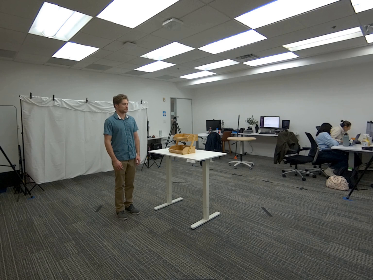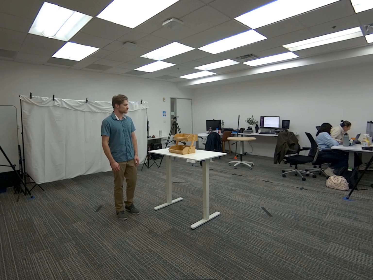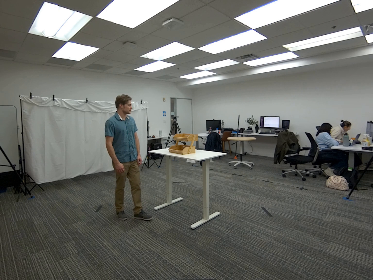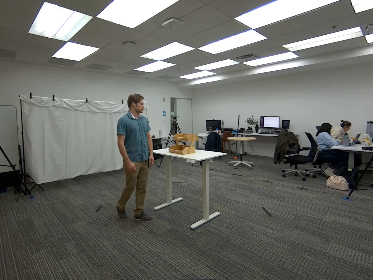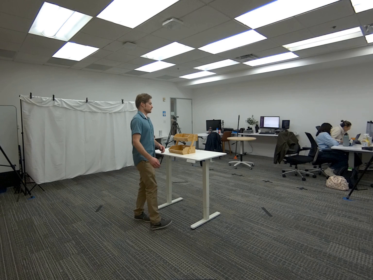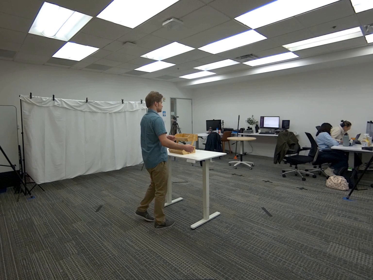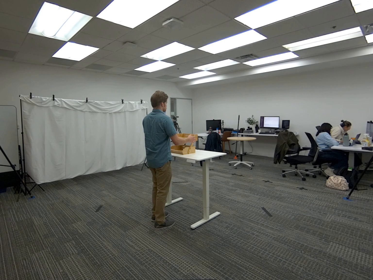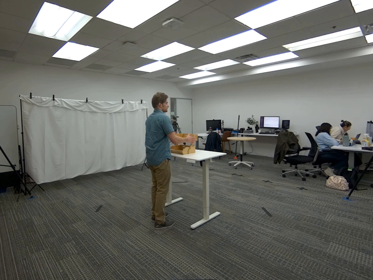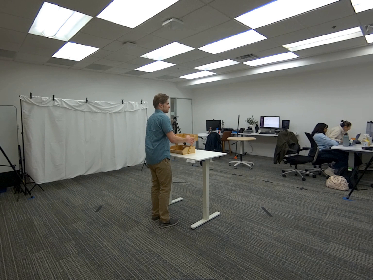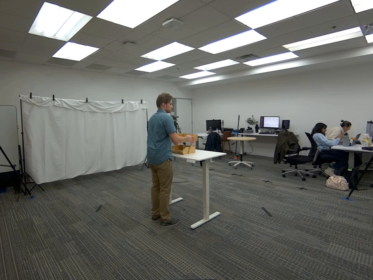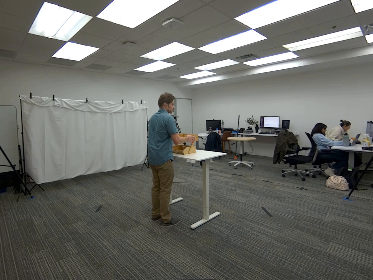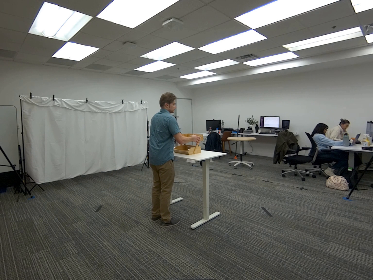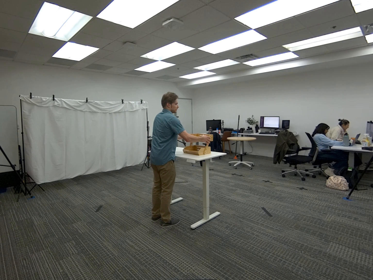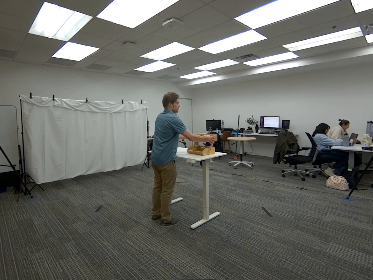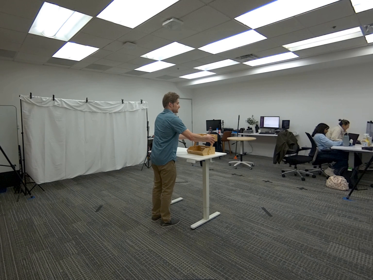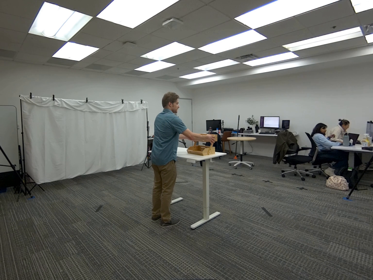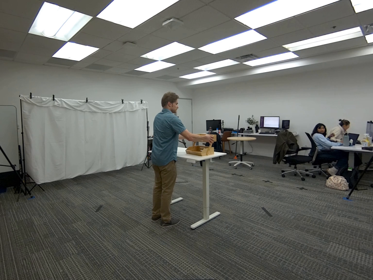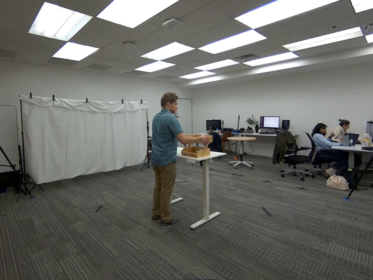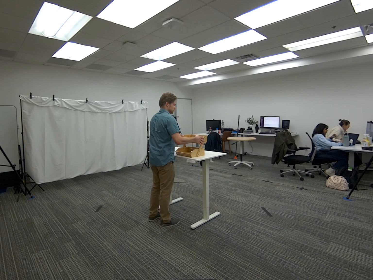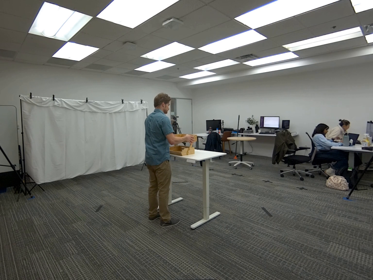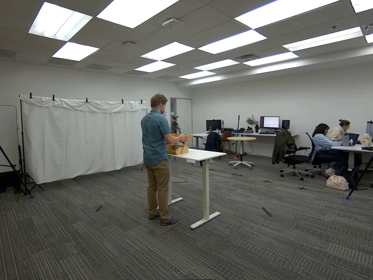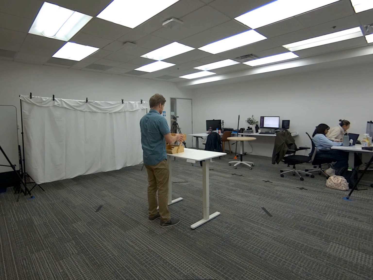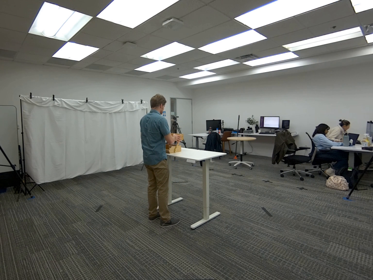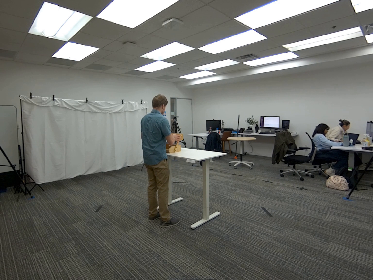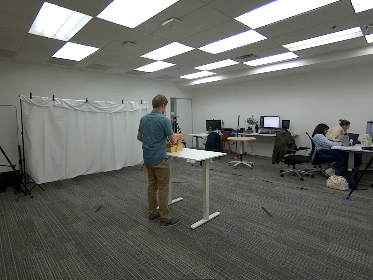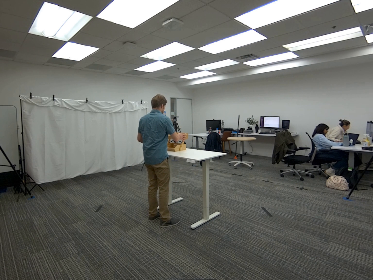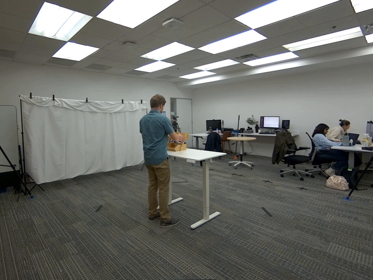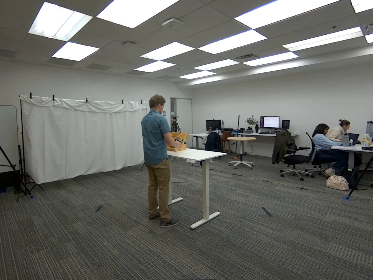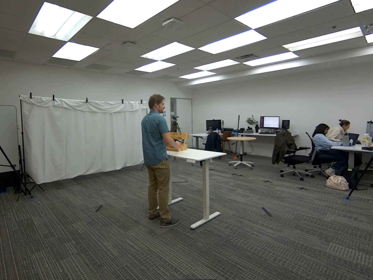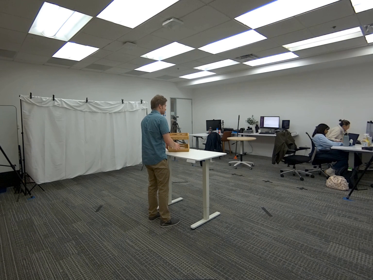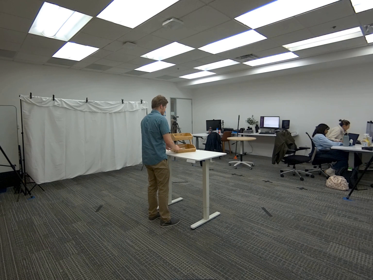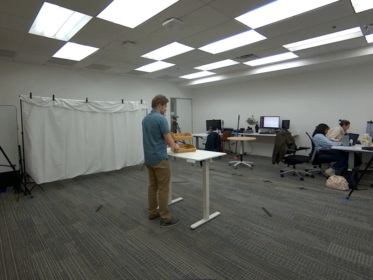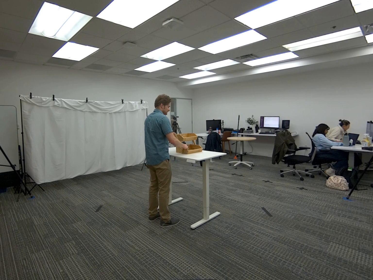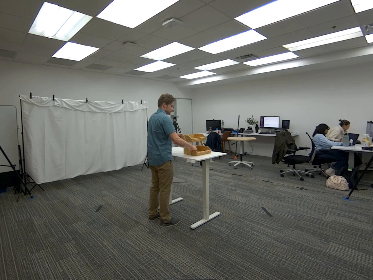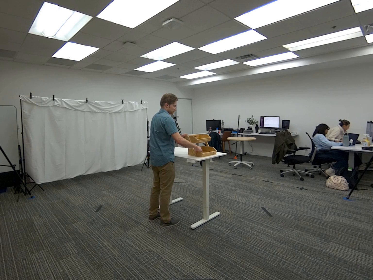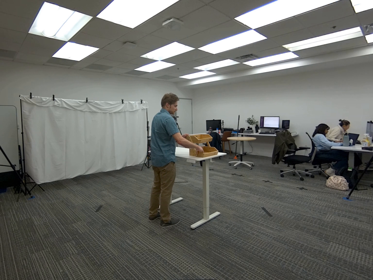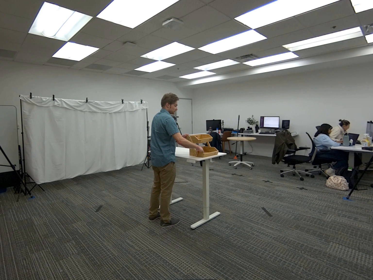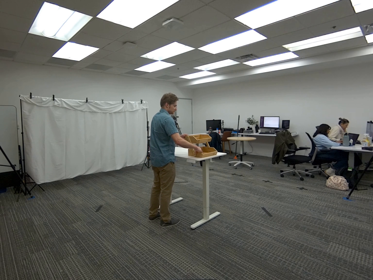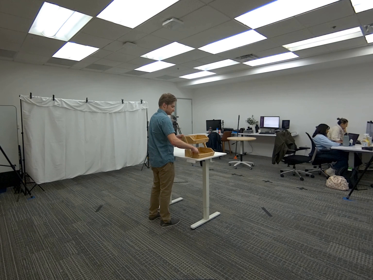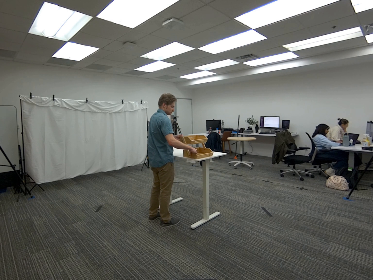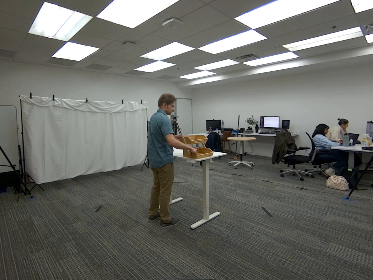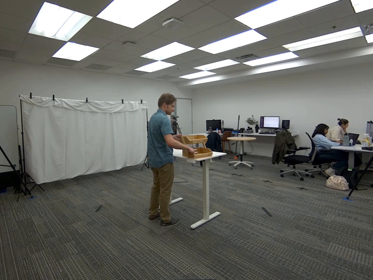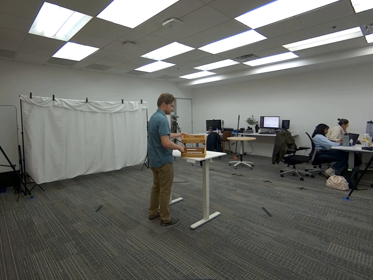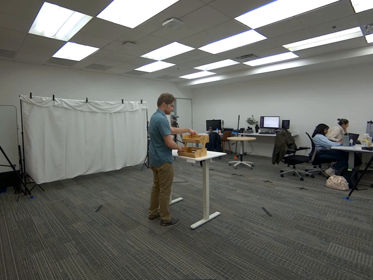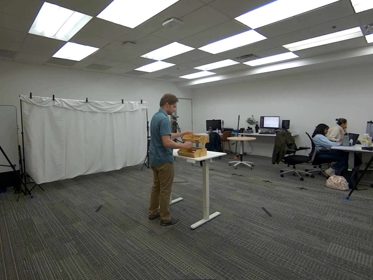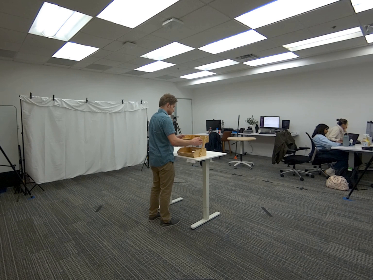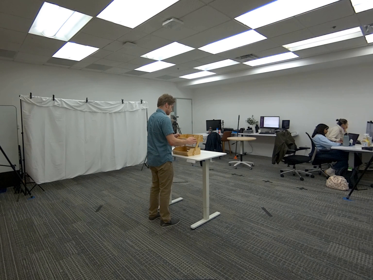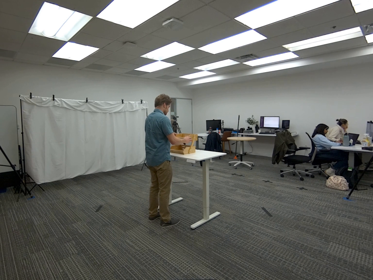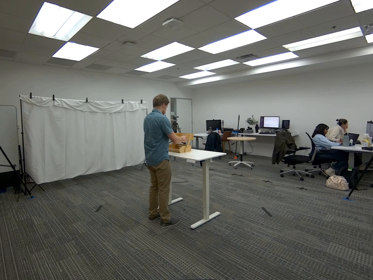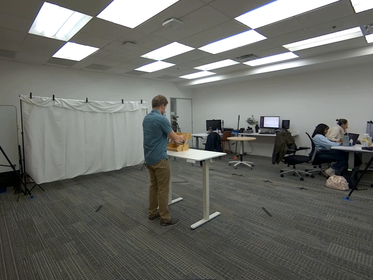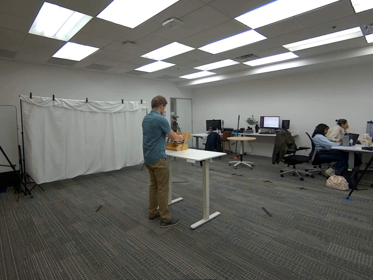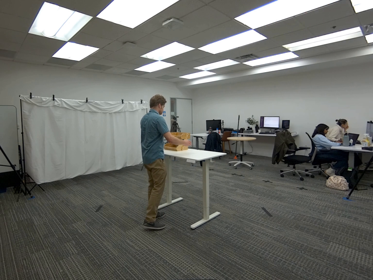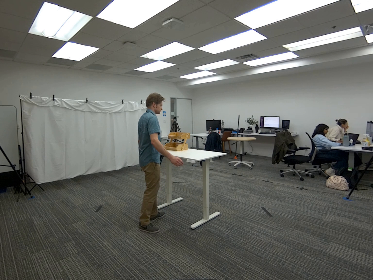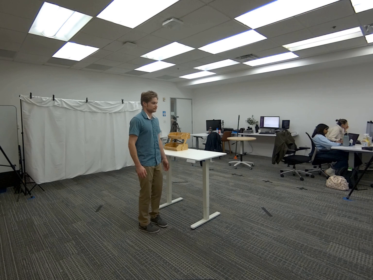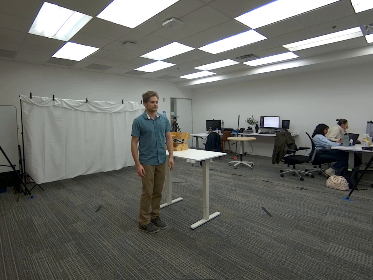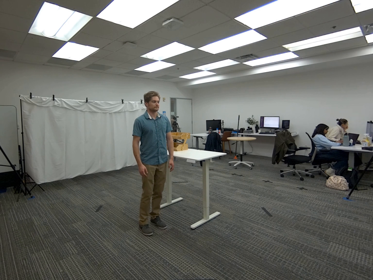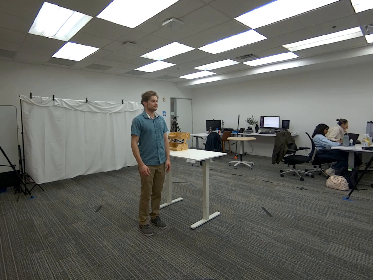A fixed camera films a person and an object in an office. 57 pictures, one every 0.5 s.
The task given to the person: Walk over to the wooden crate on the white desk and slide the wooden crate across the white desk.
